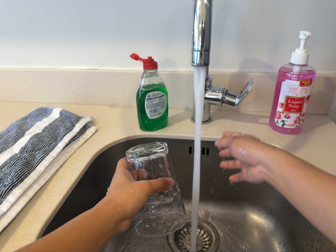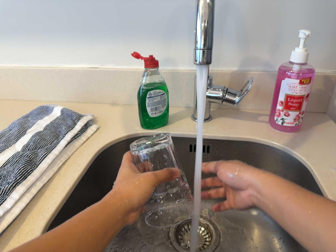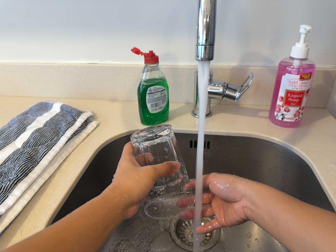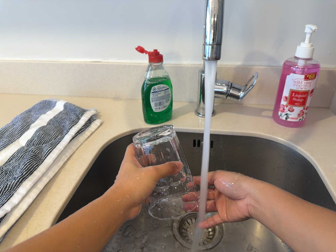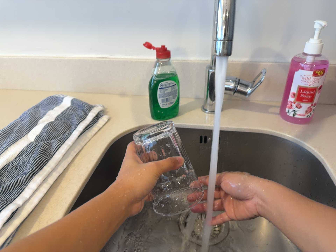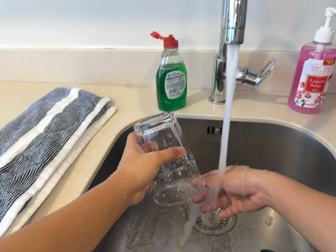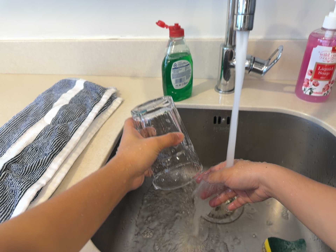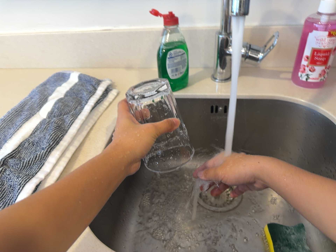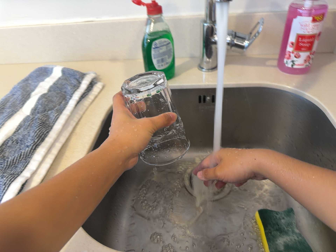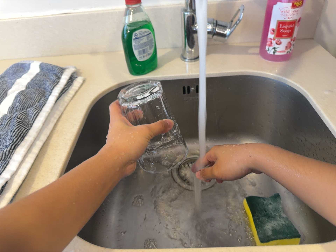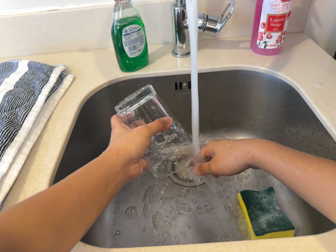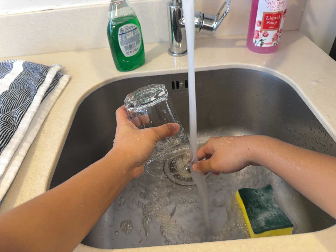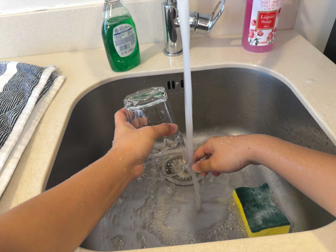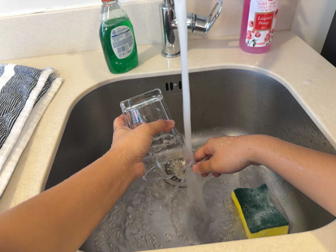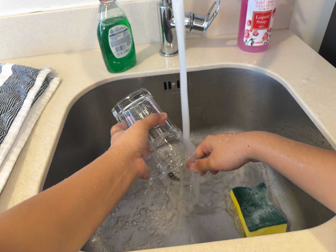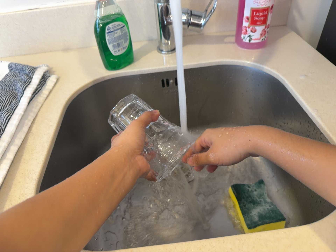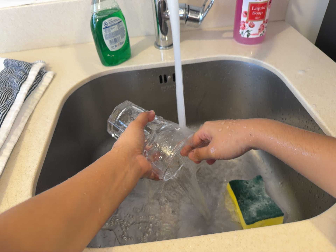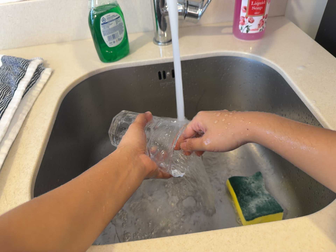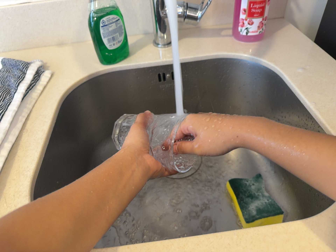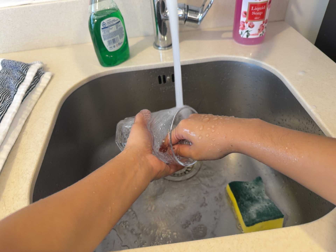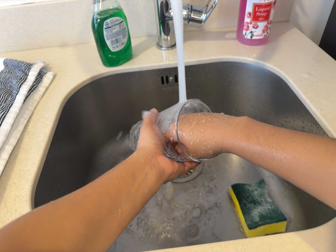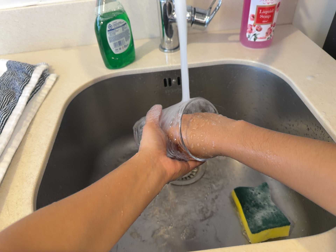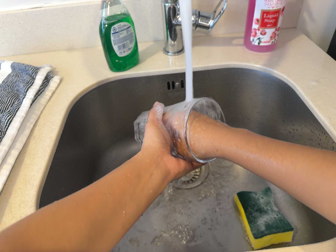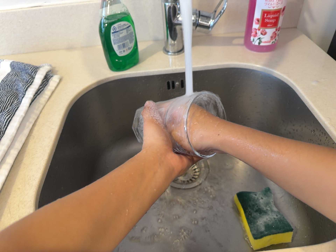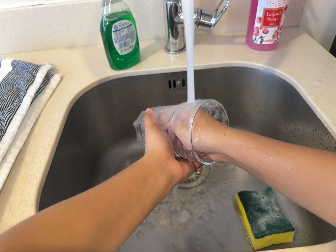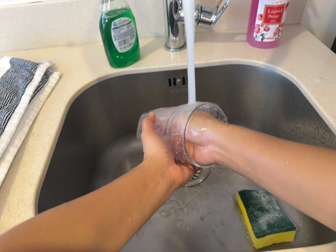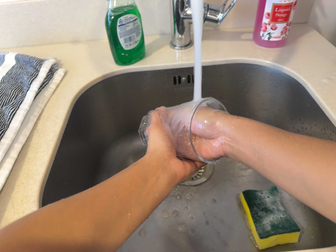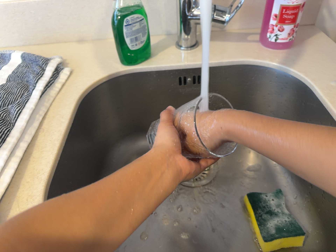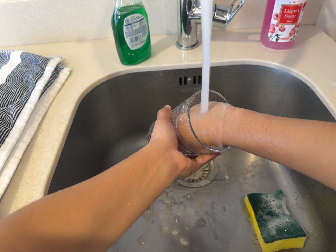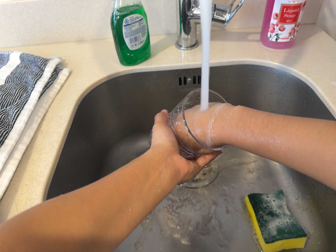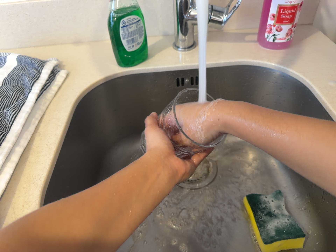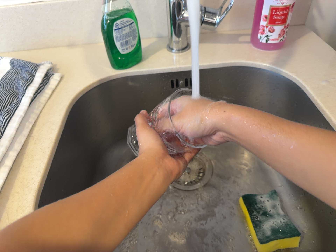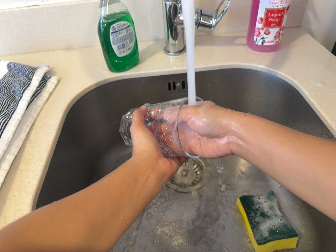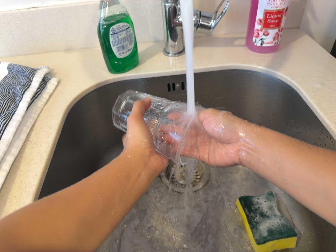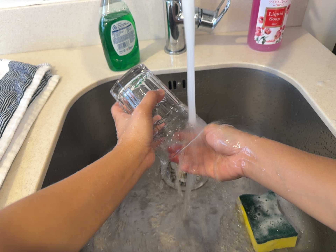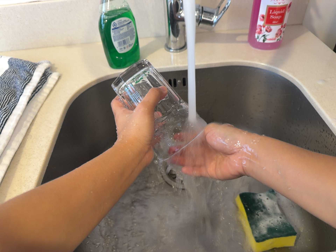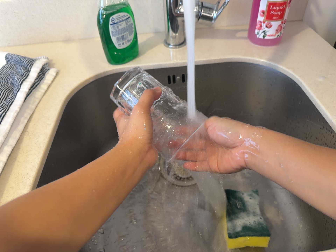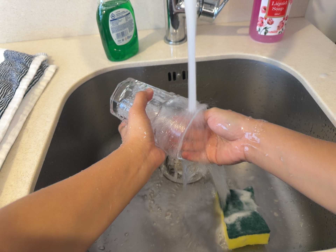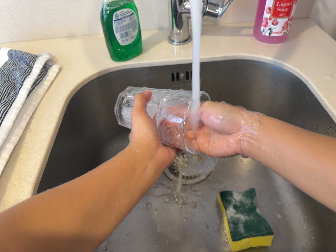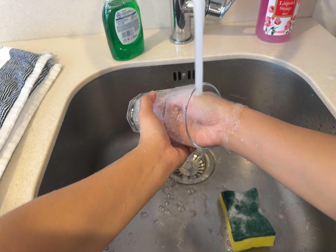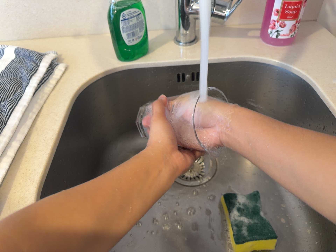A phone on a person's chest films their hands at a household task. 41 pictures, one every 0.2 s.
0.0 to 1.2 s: The camera shifts only a little, or ends up much as it began.
1.2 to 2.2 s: The camera rolls about its line of sight by about 10 degrees, and the scene rotates counterclockwise.
2.2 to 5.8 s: The camera shifts only a little, or ends up much as it began.
5.8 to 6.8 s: The camera keeps its place and its aim.
6.8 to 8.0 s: The camera shifts only a little, or ends up much as it began.
The film runs backward here.
